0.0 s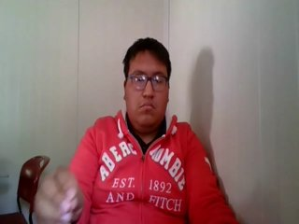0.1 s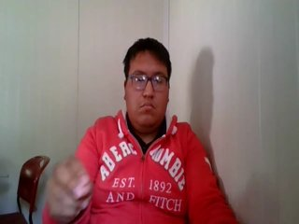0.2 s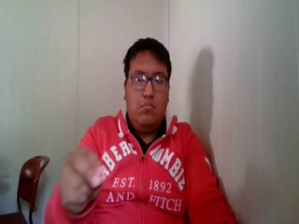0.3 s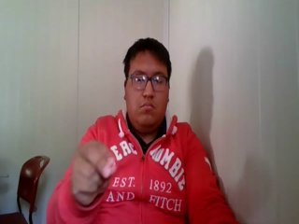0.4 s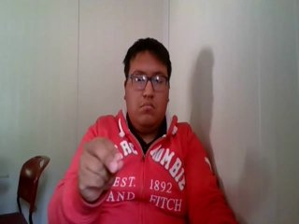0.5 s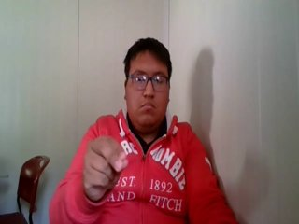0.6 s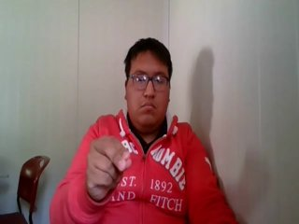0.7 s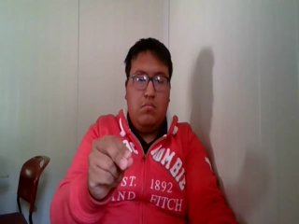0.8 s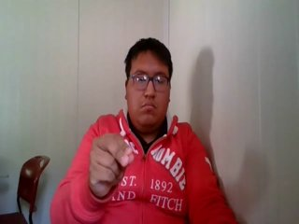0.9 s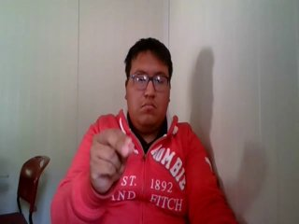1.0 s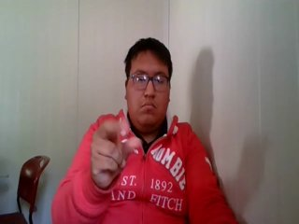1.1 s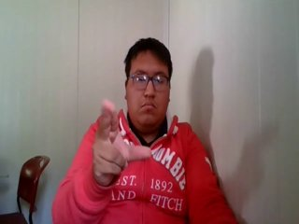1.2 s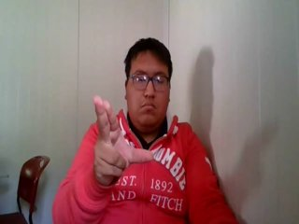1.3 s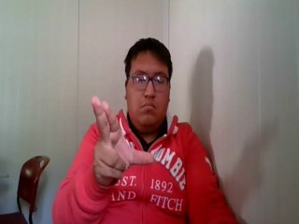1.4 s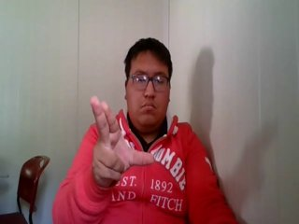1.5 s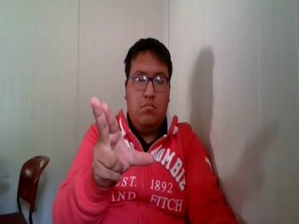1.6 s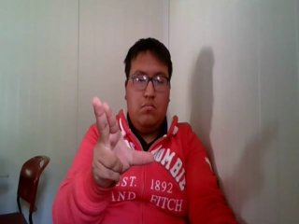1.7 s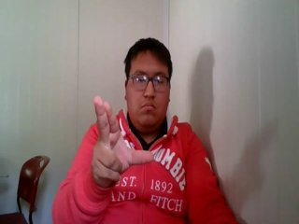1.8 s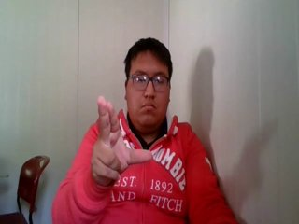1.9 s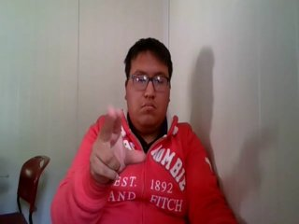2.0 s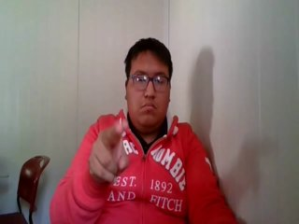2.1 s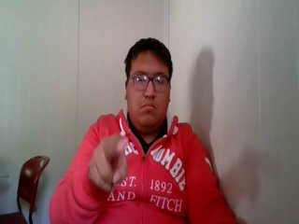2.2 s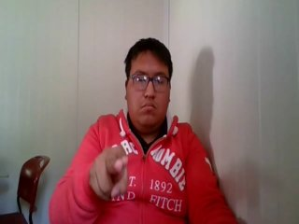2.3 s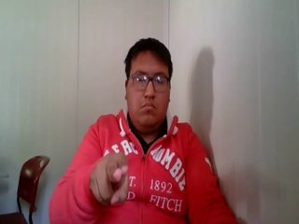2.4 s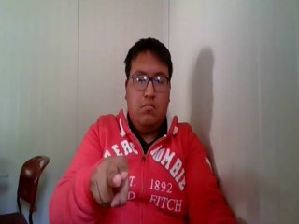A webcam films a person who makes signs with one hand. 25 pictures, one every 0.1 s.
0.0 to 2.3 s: Zoom in.
